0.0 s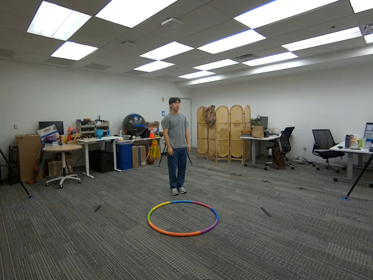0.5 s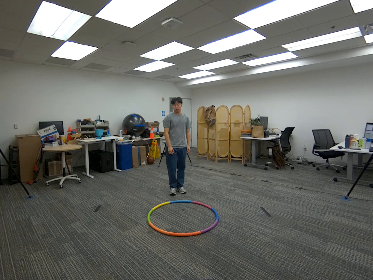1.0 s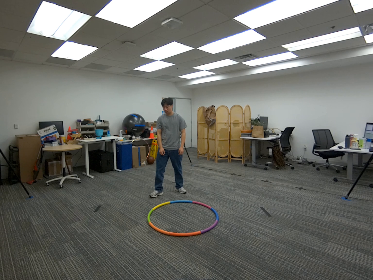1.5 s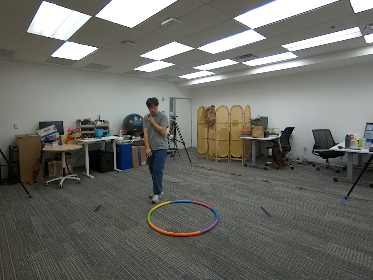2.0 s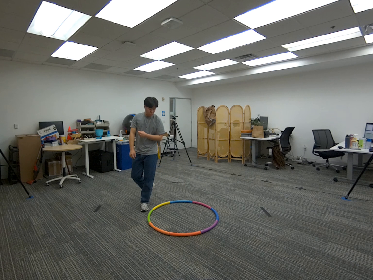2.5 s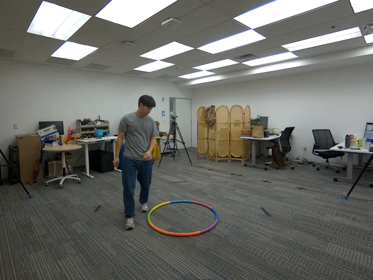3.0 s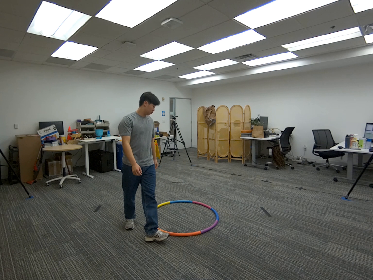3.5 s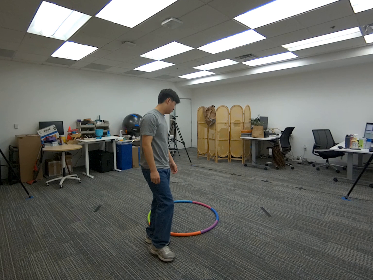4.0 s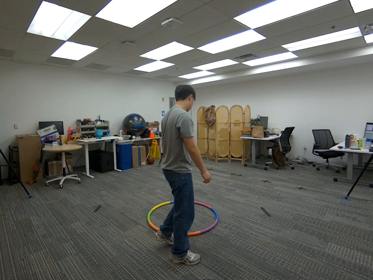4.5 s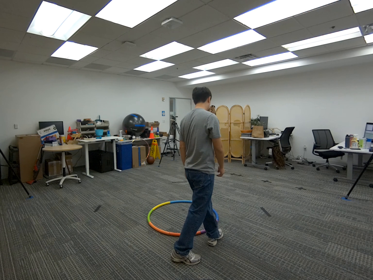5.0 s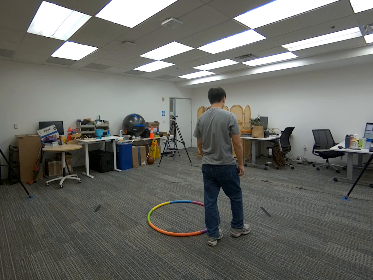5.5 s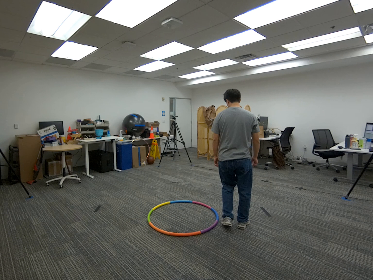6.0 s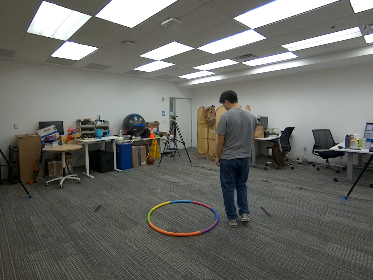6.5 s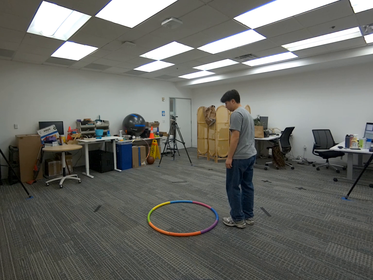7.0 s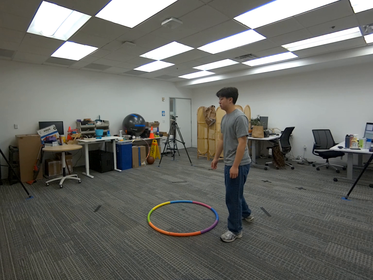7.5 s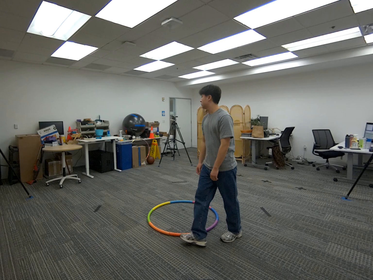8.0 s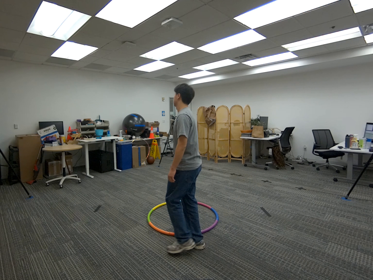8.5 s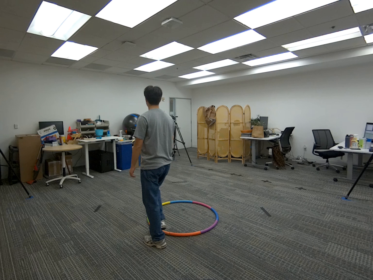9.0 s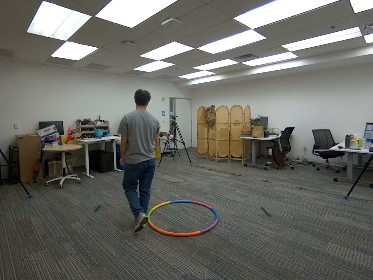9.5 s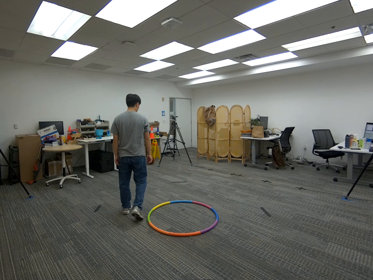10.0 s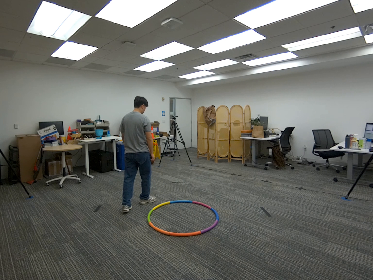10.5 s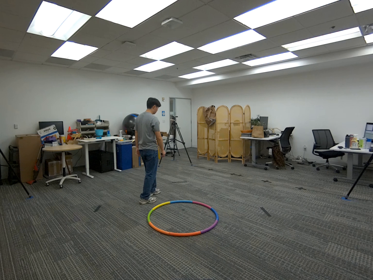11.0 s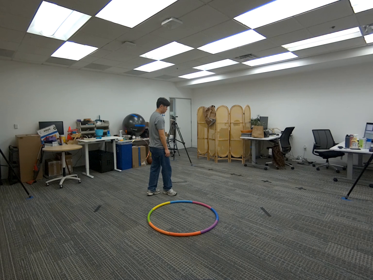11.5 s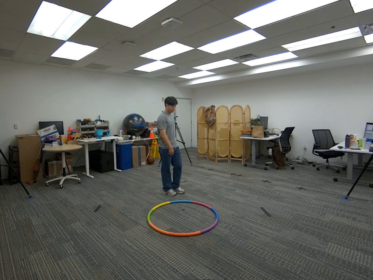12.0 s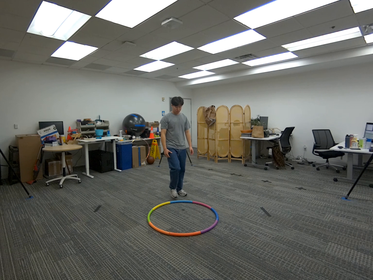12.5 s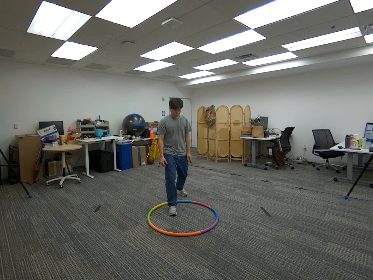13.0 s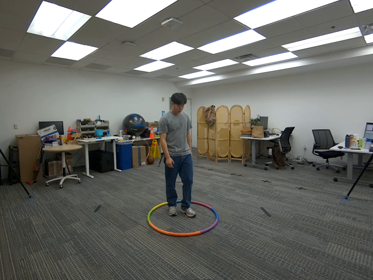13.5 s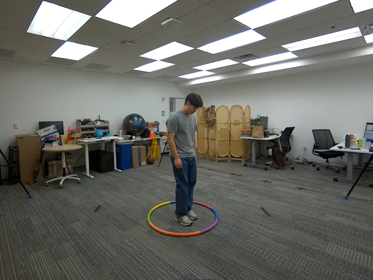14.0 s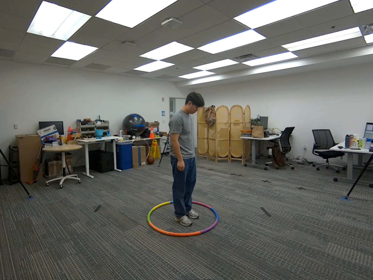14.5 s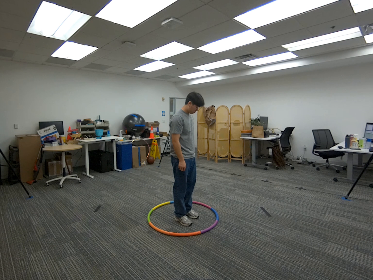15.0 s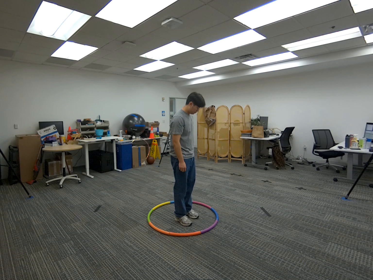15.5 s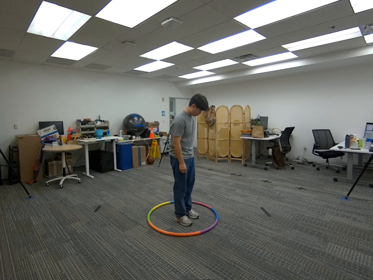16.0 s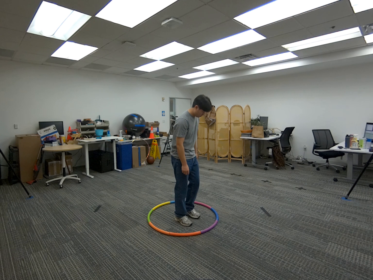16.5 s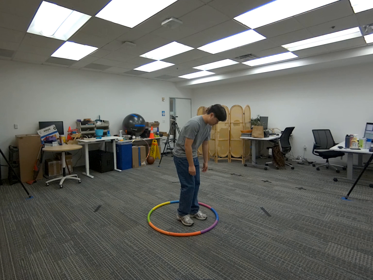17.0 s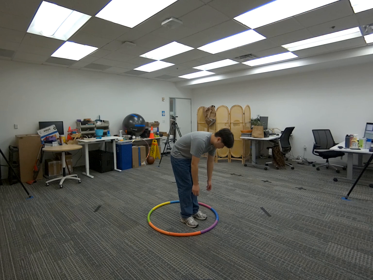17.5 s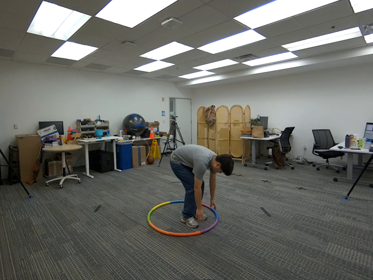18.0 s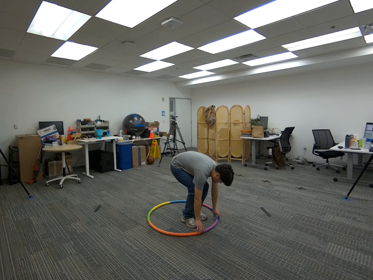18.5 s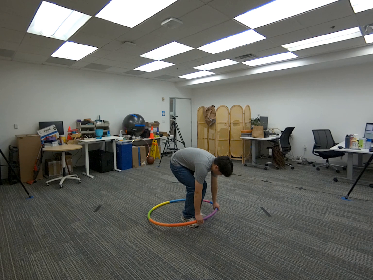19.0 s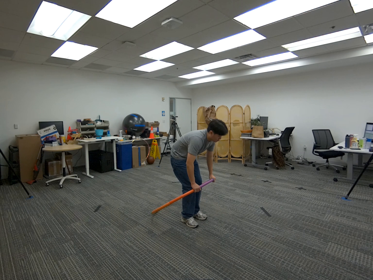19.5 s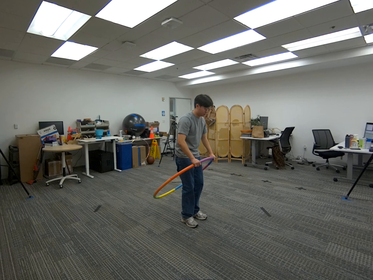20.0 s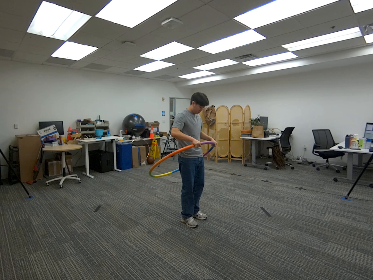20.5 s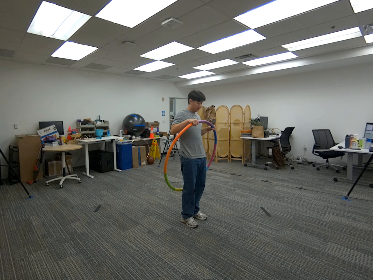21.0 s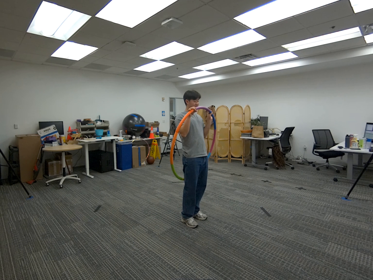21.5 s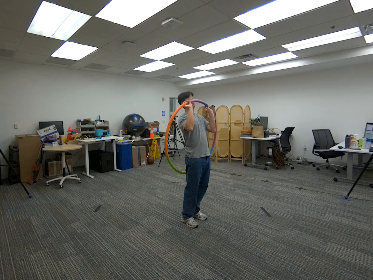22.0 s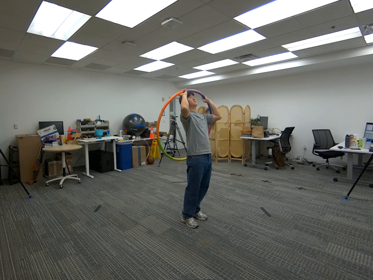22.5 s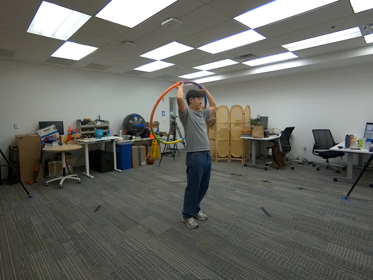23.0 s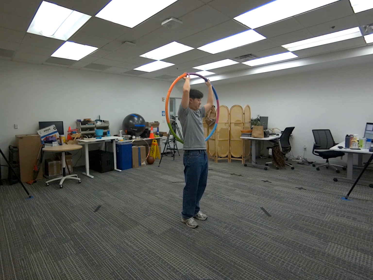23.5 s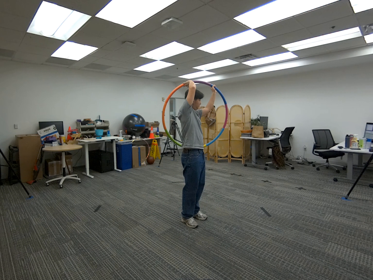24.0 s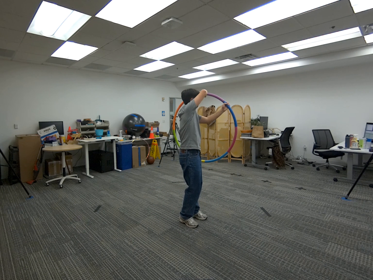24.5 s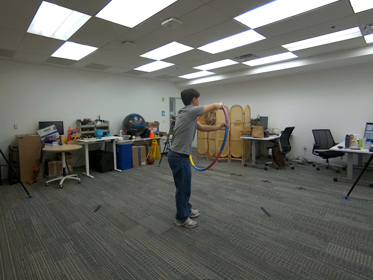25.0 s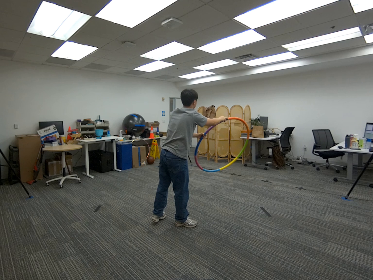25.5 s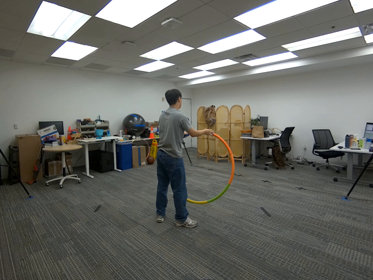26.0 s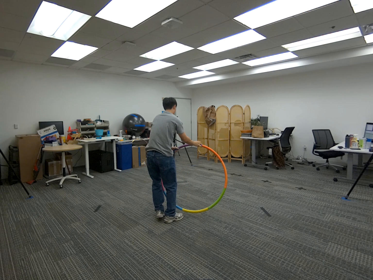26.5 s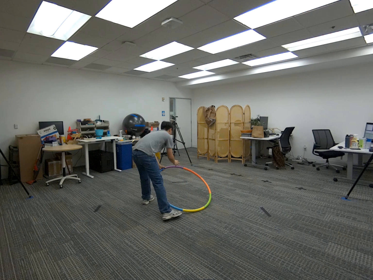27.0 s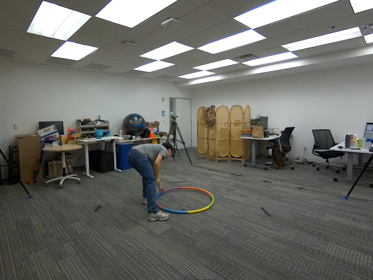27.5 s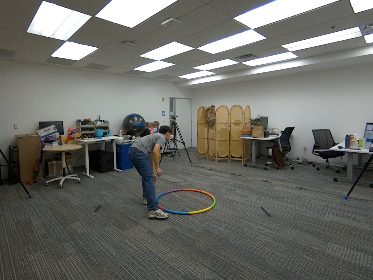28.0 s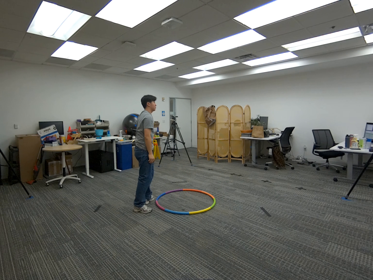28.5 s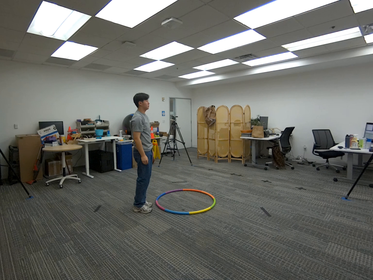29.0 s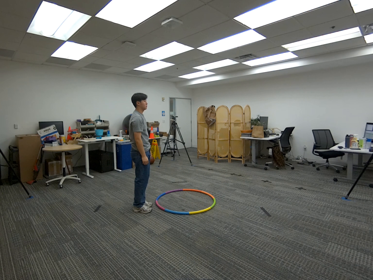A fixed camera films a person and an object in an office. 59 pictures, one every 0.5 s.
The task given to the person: Walk over to the hula hoop on the floor and step inside the hula hoop. Lift the hula hoop over your entire body and place back on the floor when done.
